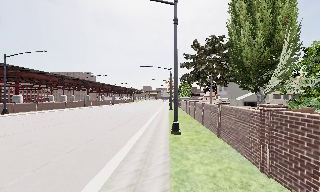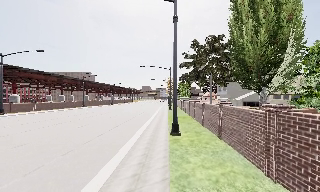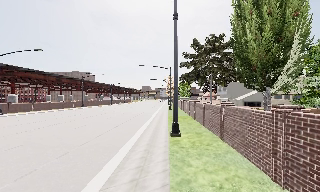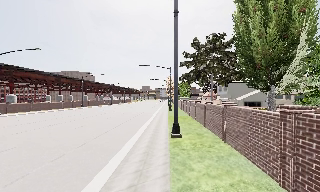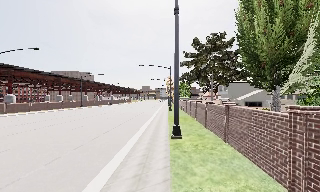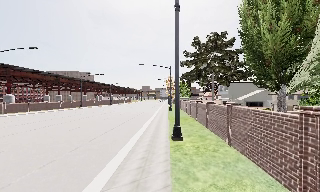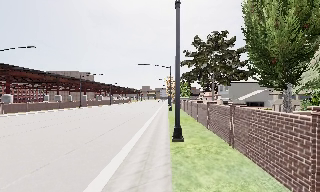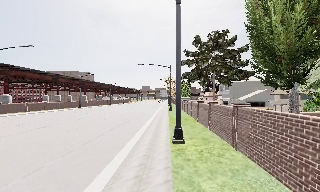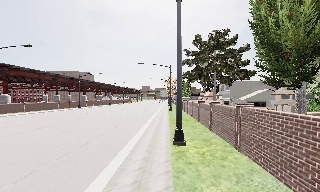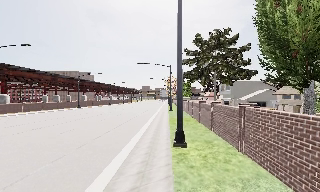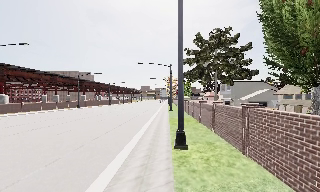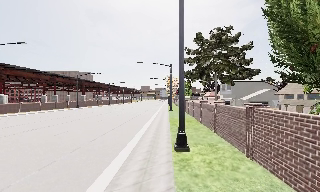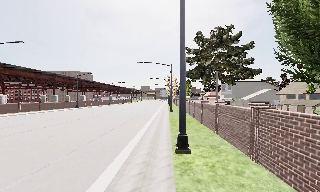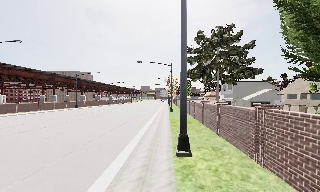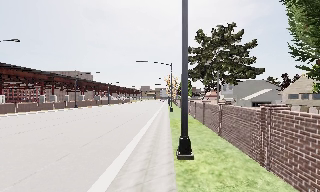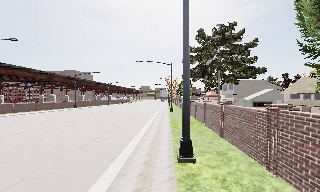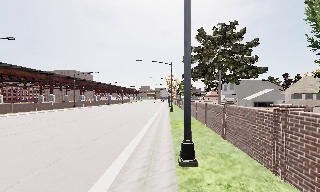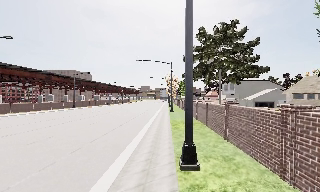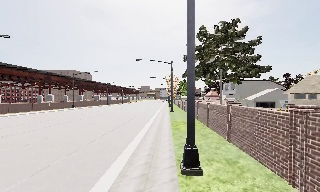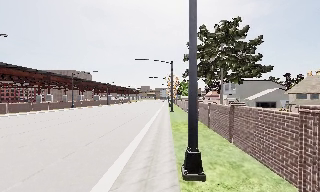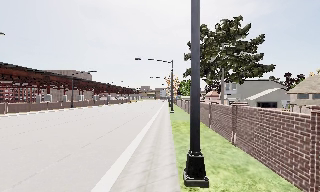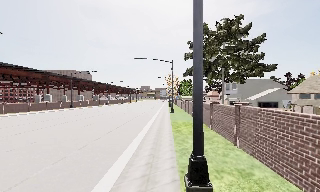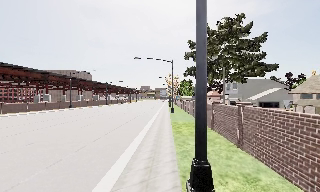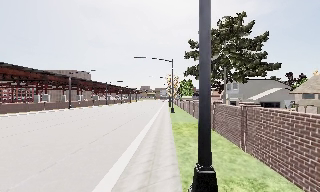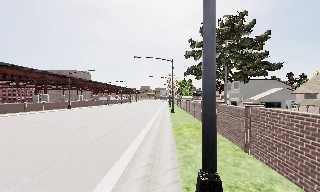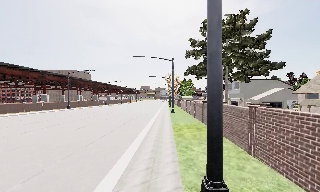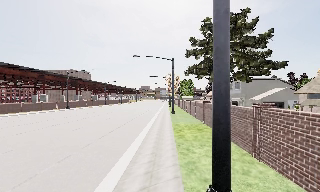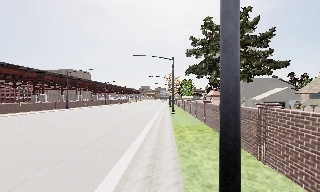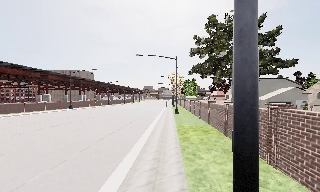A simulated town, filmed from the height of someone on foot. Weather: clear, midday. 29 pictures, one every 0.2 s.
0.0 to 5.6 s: The camera travels forward, about 10 m, so what stands in front looms larger.
The film runs forward here.
